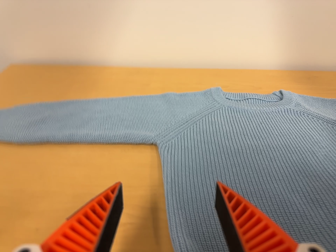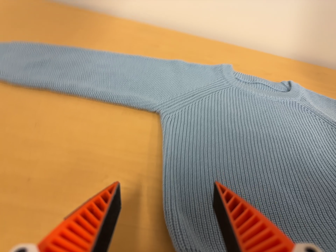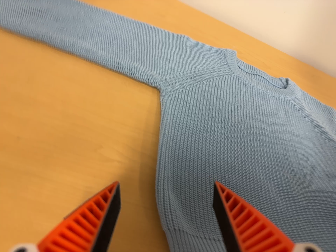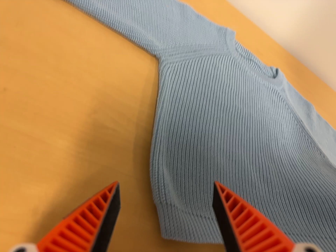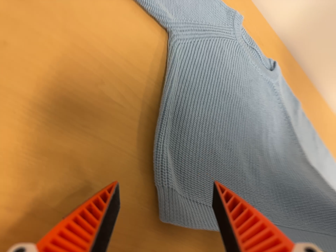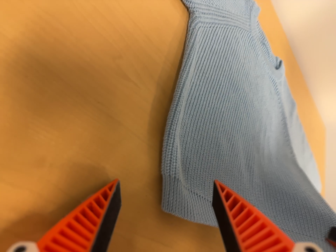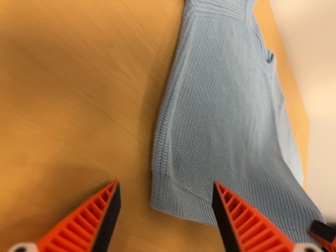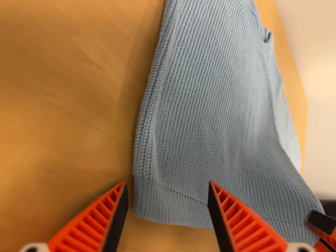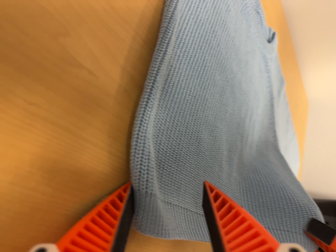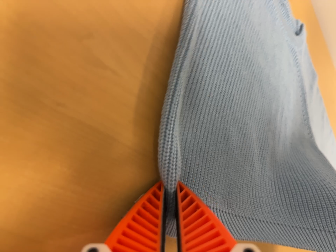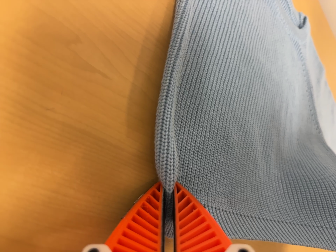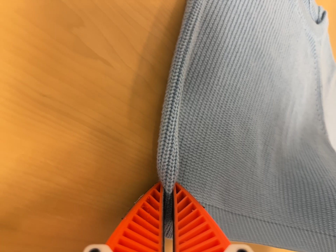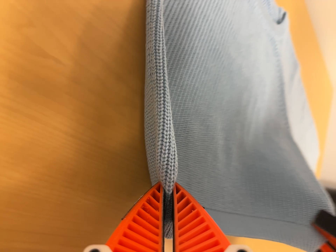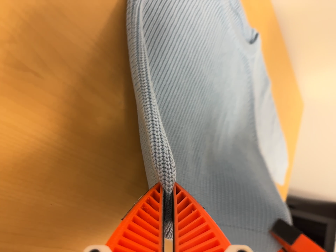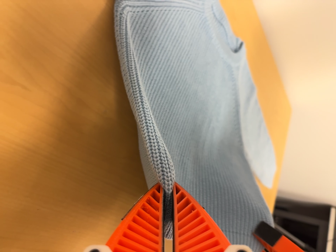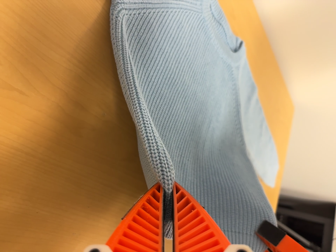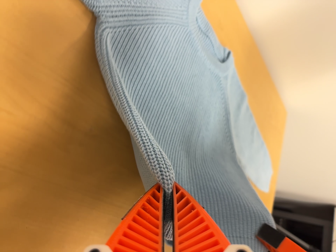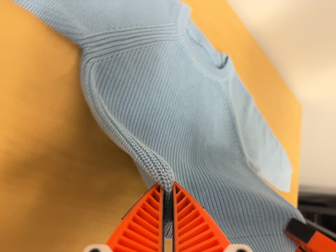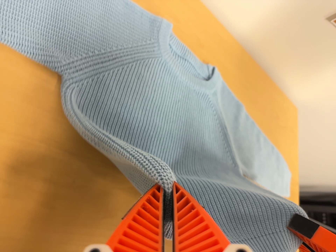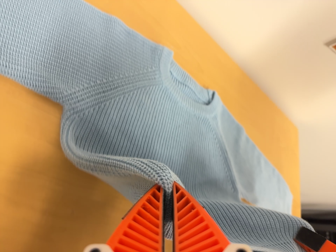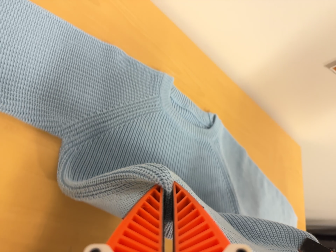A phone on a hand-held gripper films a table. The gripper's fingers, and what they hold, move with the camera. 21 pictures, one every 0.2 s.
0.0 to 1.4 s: The camera pans to its right by about 30 degrees. It travels to its left and forward, about 20 cm. Its aim tips toward the bottom of its view by about 40 degrees, and the scene shifts upward. It rolls about its line of sight by about 45 degrees, and the scene rotates clockwise.
1.4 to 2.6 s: The camera travels to its right, about 6 cm, so close, fixed things drift to the left.
2.6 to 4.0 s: The camera travels toward the top of its view and to its right, about 14 cm, so close, fixed things drift downward. Its aim tips toward the top of its view by about 10 degrees, and the scene shifts downward. It rolls about its line of sight by about 10 degrees, and the scene rotates counterclockwise.
The film runs forward here.
